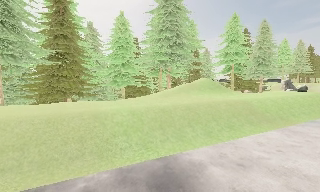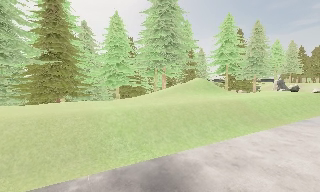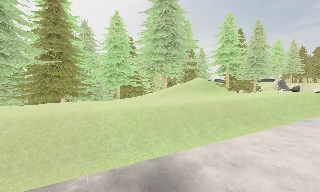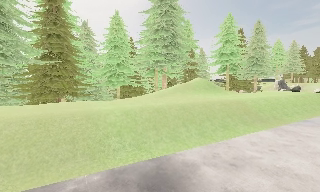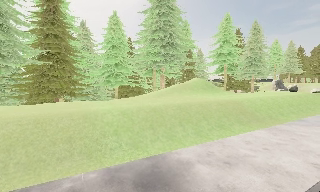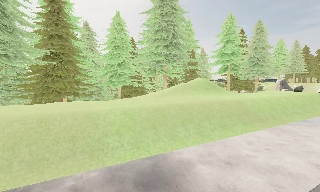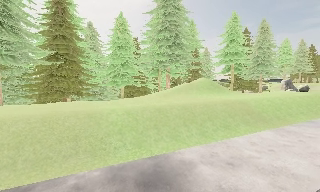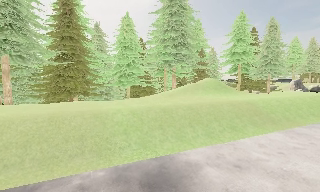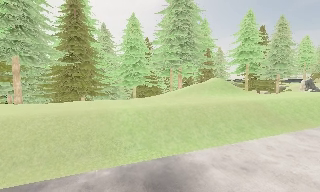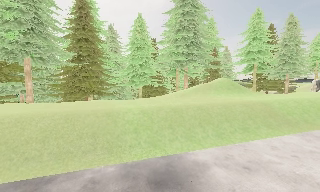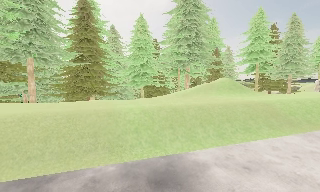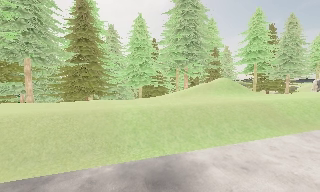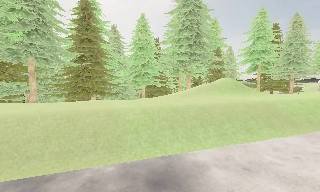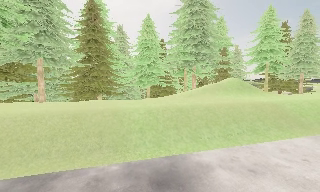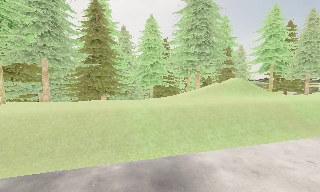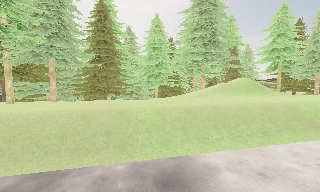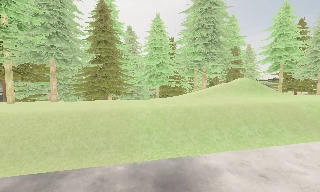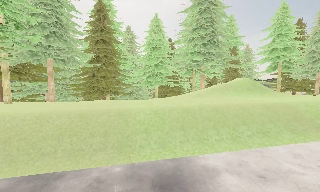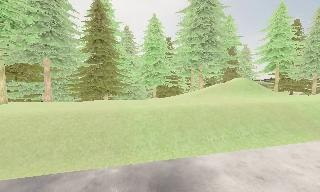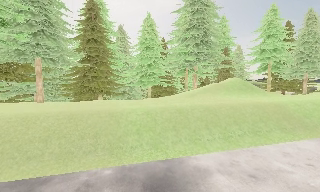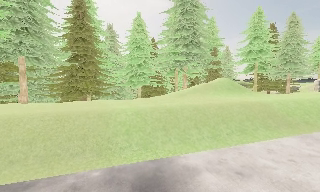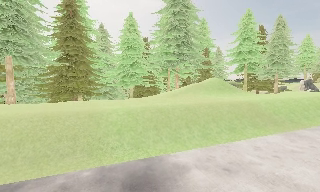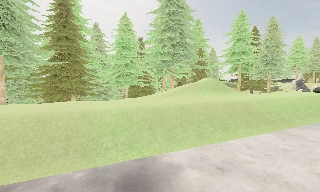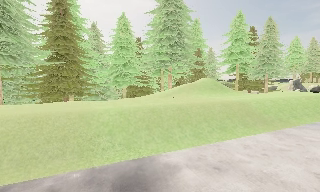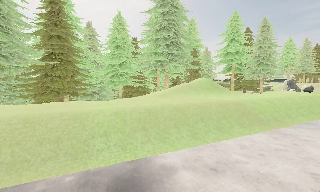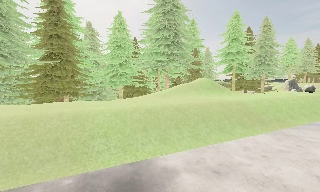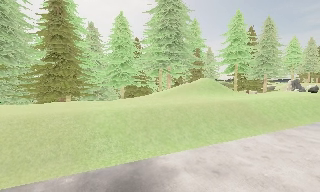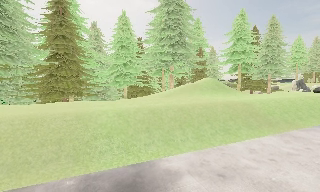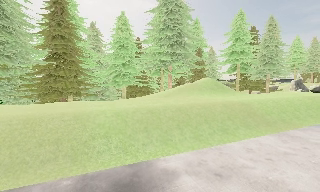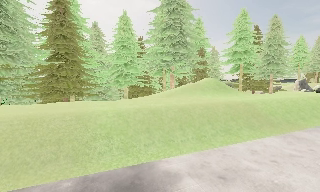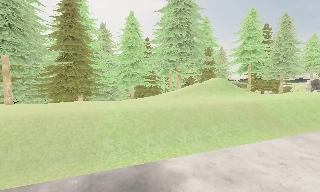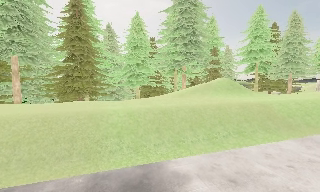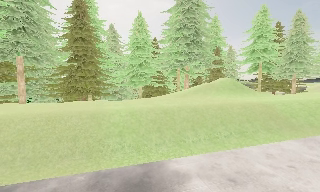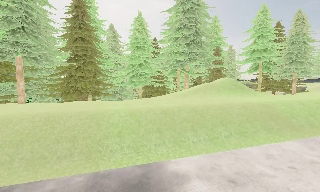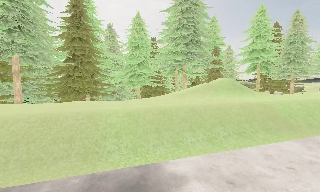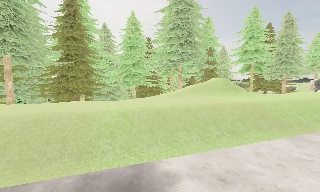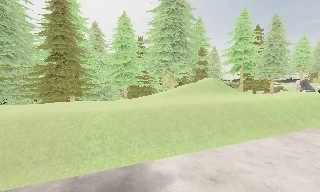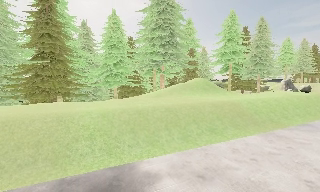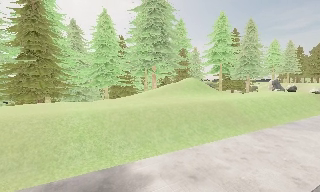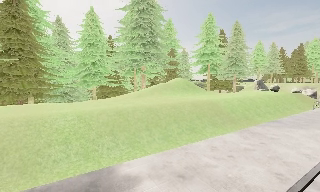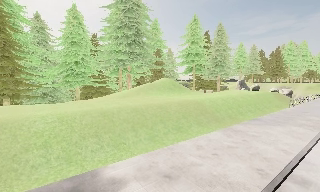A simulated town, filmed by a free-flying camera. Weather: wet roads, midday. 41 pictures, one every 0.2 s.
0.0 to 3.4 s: The camera pans to its left, which is counterclockwise from overhead, by about 15 degrees. It travels to its right, about 1 m.
3.4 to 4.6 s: The camera swings to its right by about 10 degrees, and the scene slides to the left.
4.6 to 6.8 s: The camera travels forward, about 0.5 m, so what stands in front looms larger.
6.8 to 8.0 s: The camera swings to its right by about 20 degrees, and the scene slides to the left.
The film runs backward here.
